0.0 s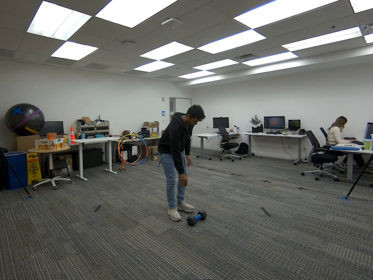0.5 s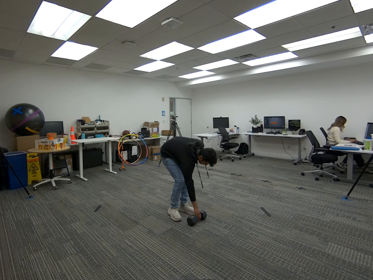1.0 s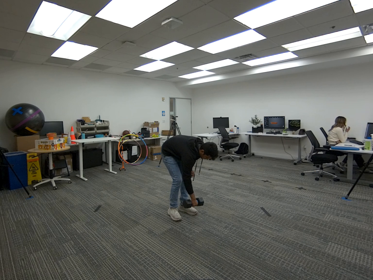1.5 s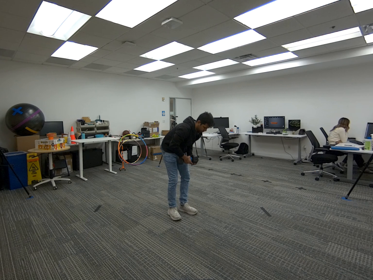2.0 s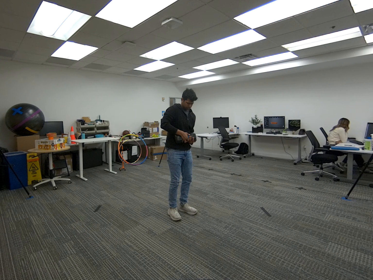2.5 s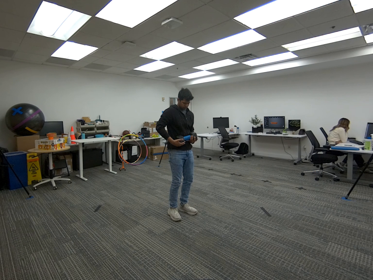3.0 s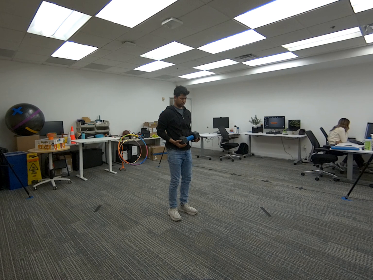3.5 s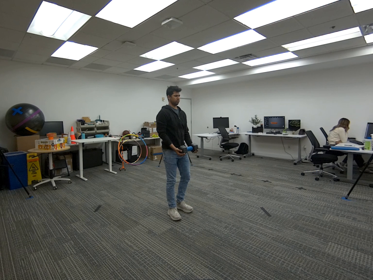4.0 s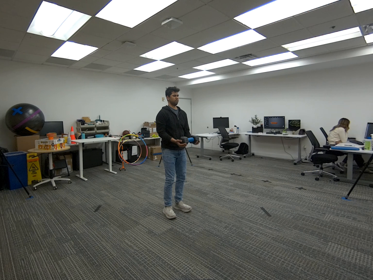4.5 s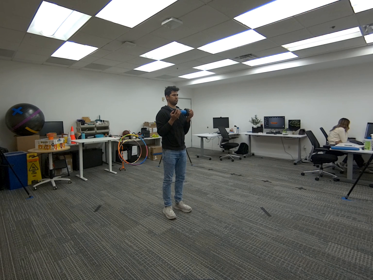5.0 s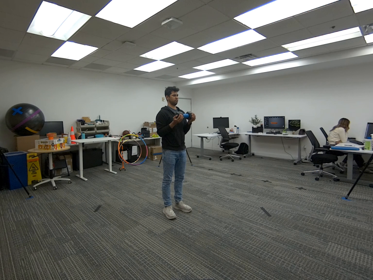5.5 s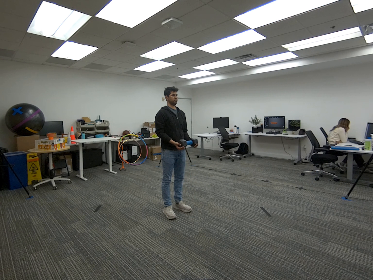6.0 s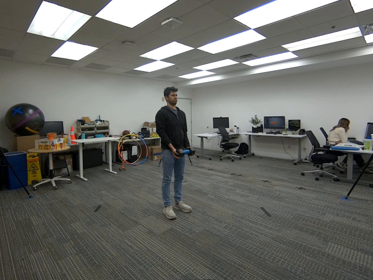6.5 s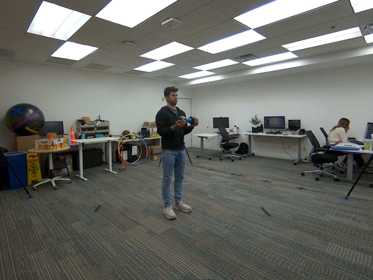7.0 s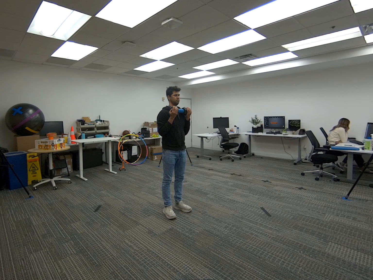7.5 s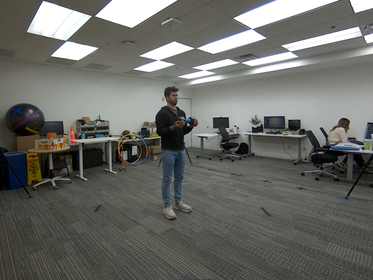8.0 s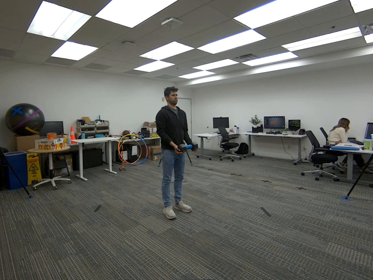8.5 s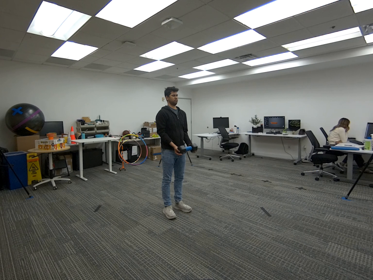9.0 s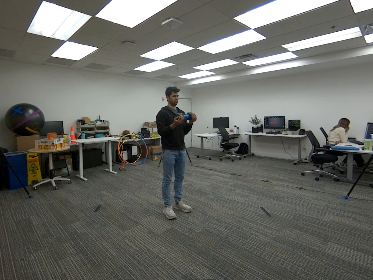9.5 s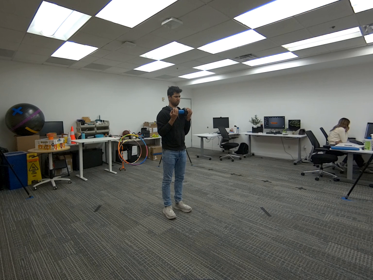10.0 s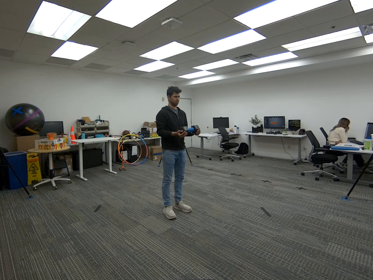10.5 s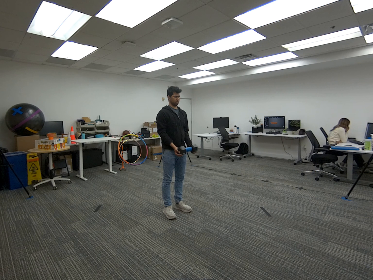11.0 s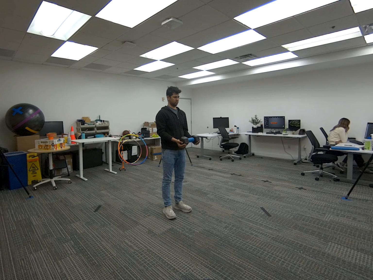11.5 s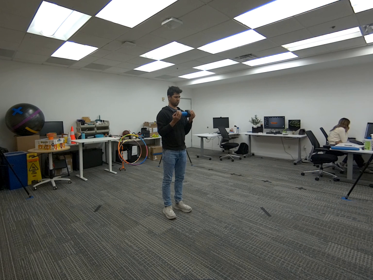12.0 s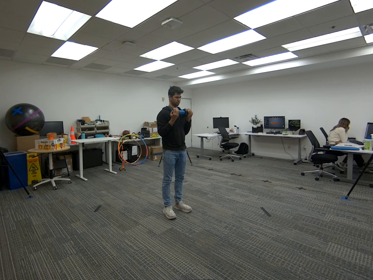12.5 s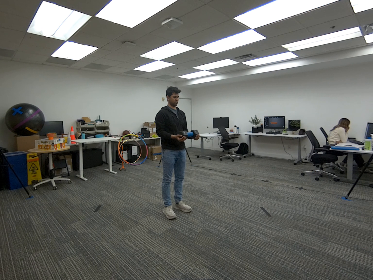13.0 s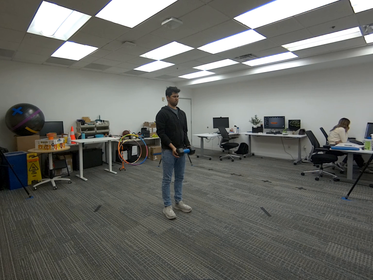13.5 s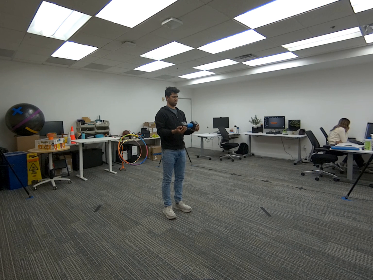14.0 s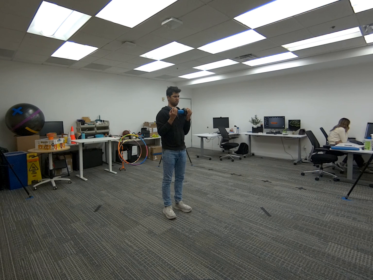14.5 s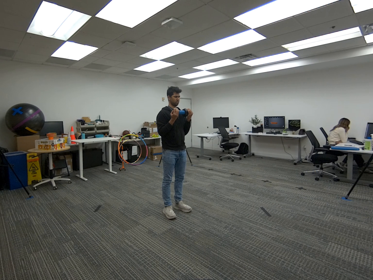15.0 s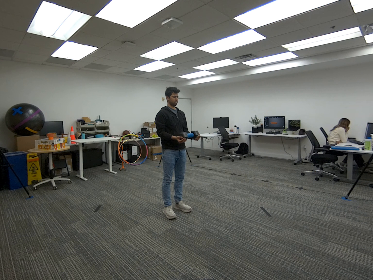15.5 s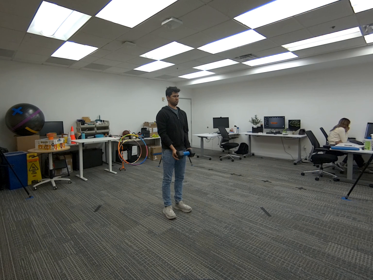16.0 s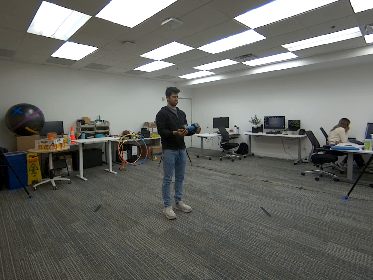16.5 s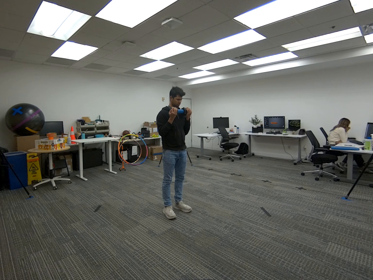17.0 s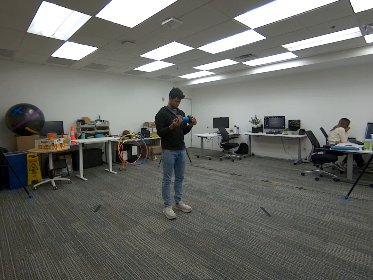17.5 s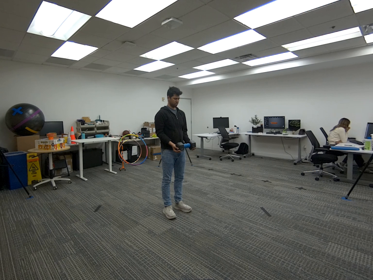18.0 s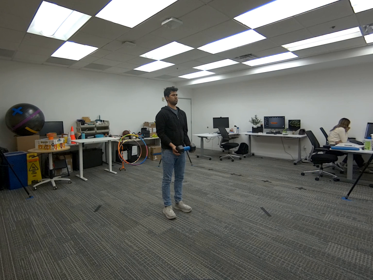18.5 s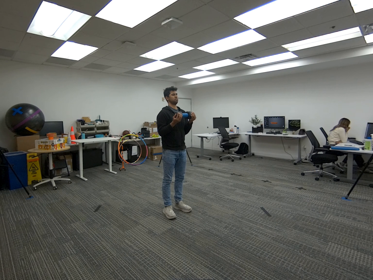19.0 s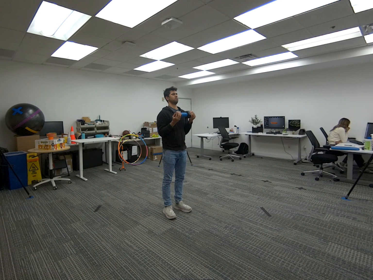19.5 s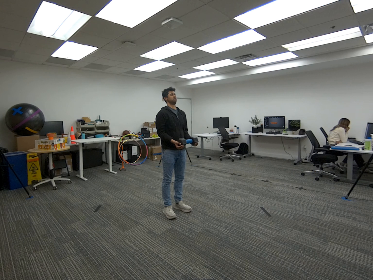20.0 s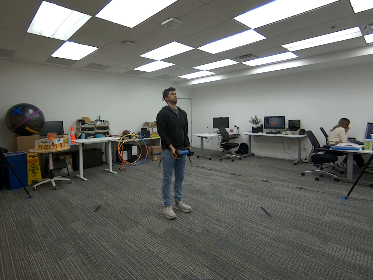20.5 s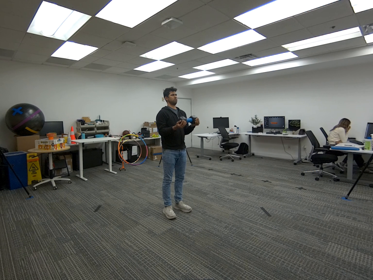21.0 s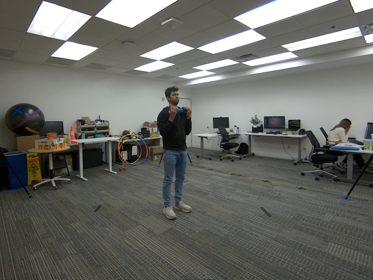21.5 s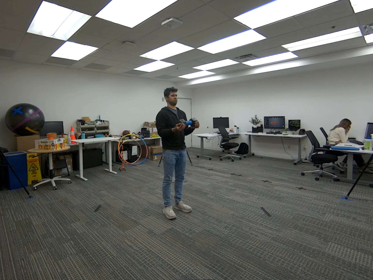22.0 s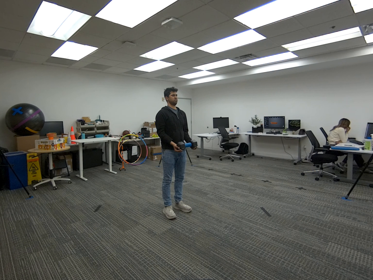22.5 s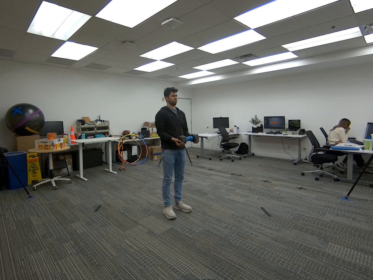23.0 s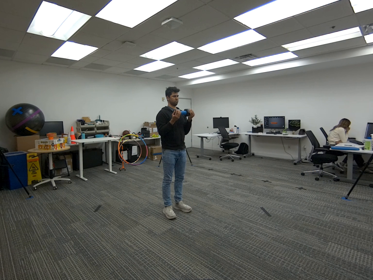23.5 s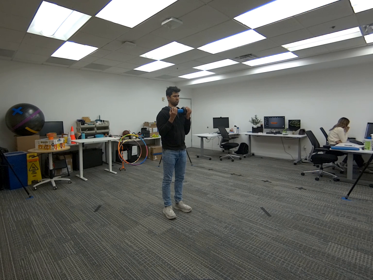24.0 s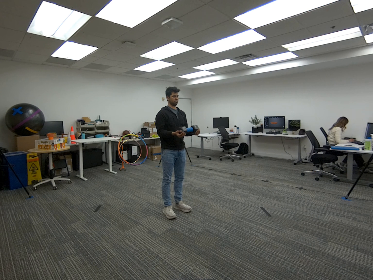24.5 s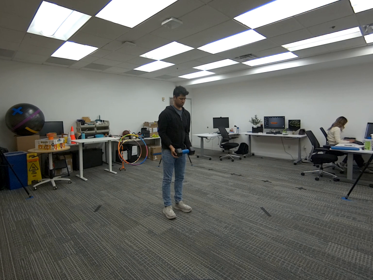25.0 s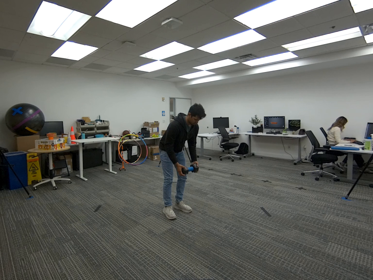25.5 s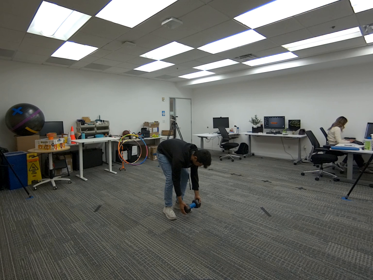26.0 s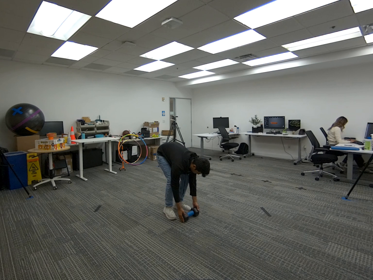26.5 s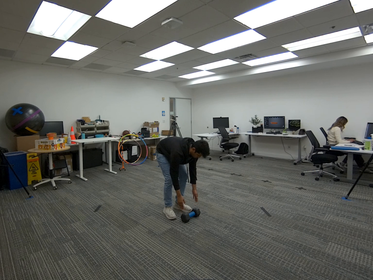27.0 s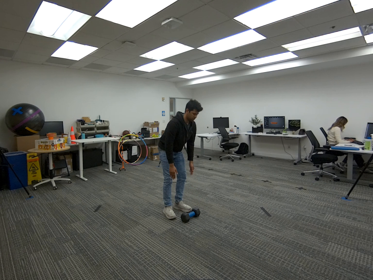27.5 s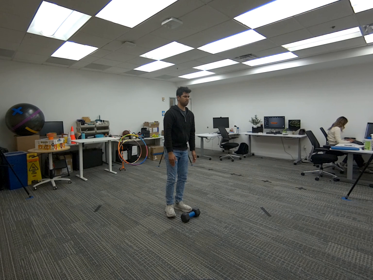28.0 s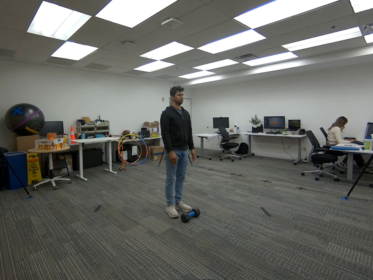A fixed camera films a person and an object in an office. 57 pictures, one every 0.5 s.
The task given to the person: Walk to the dumbbell, grasp it with both hands, and perform bicep curls. Continue until finished, then place the dumbbell back on the ground.
